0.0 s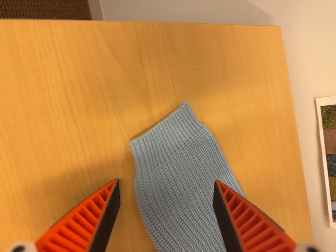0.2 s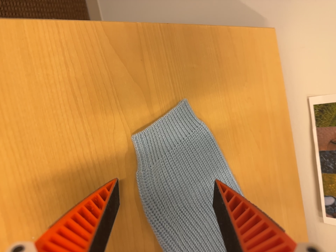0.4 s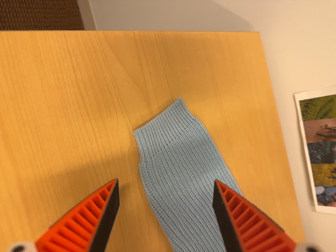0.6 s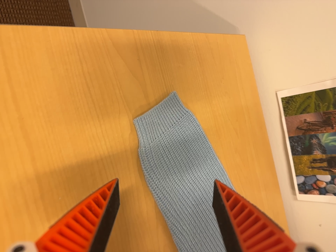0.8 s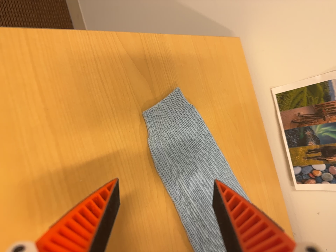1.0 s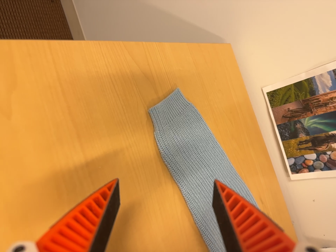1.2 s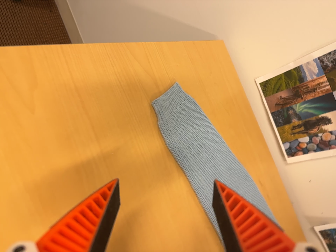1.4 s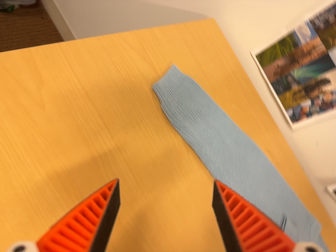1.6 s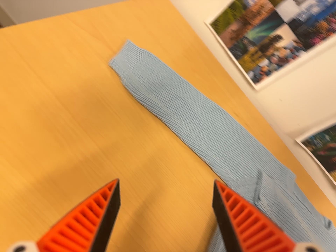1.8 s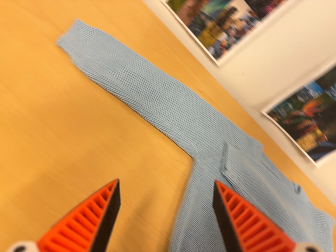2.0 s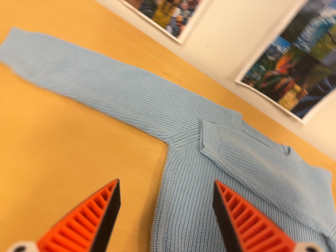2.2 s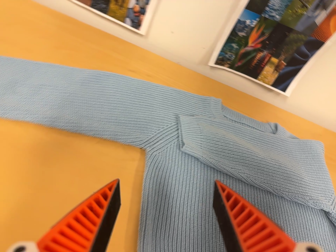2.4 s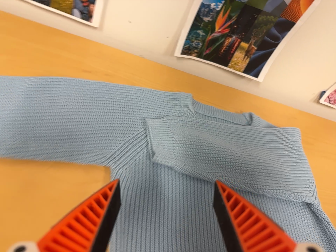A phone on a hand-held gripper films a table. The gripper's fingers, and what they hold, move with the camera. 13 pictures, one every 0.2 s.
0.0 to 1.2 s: The camera travels backward and toward the bottom of its view, about 20 cm, so what stands in front gets smaller. Its aim tips toward the top of its view by about 10 degrees. It rolls about its line of sight by about 10 degrees, and the scene rotates counterclockwise.
1.2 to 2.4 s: The scene slides to the left, as the camera pans about 15 degrees to its right. It travels to its right and forward, about 20 cm, so close, fixed things drift to the left. Its aim tips toward the bottom of its view by about 15 degrees, and the scene shifts upward. It rolls about its line of sight by about 55 degrees, and the scene rotates counterclockwise.
The film runs backward here.
